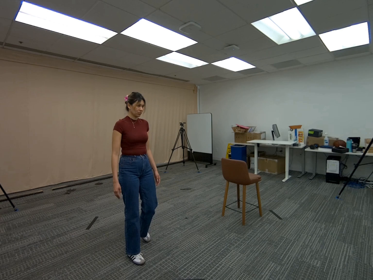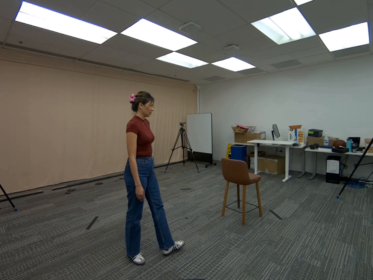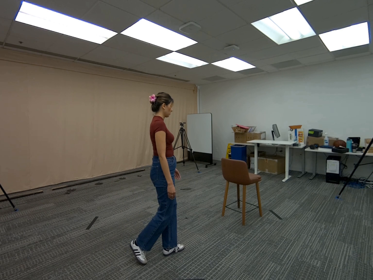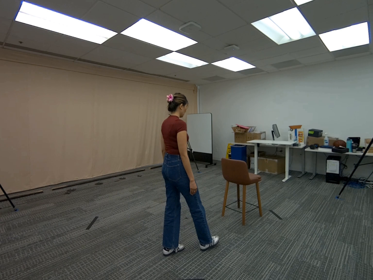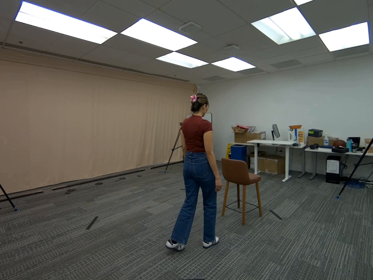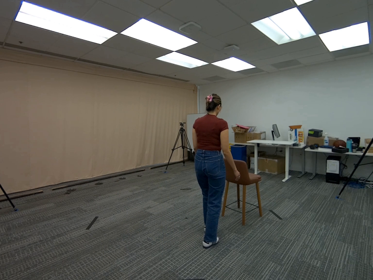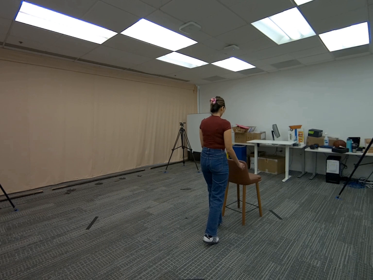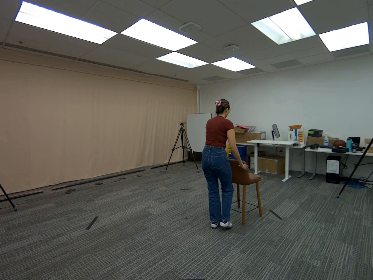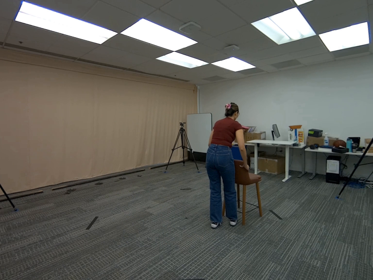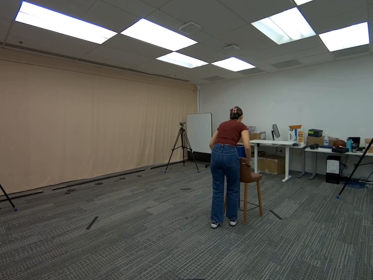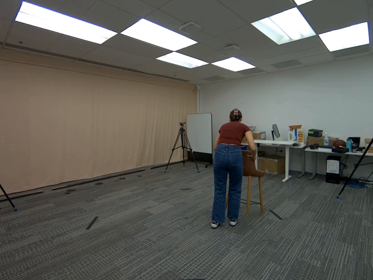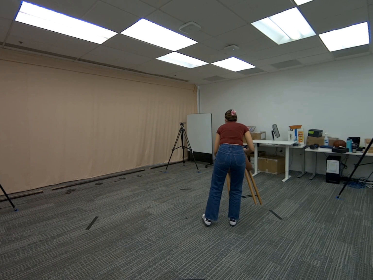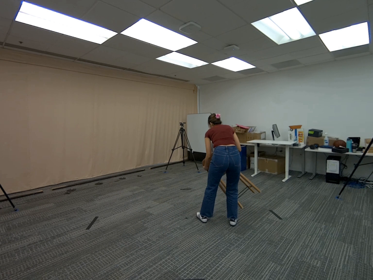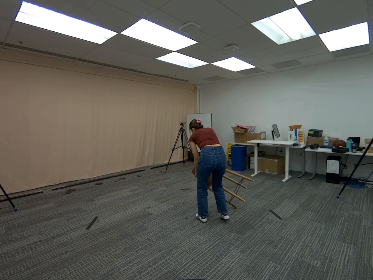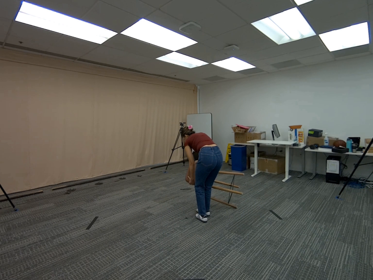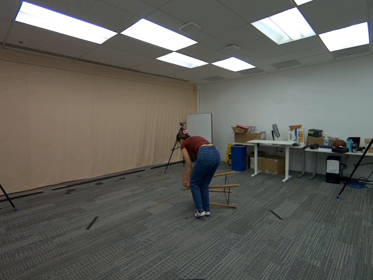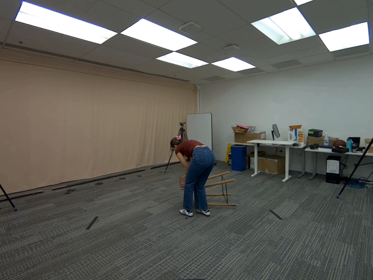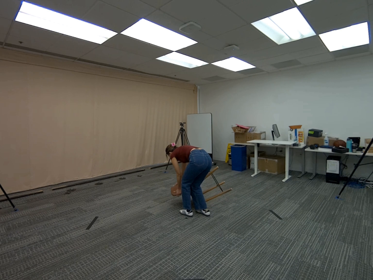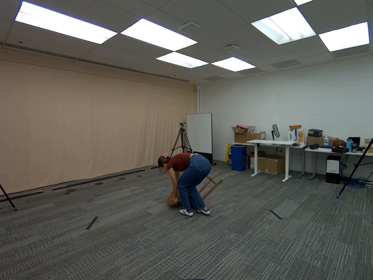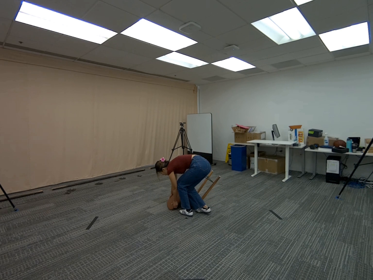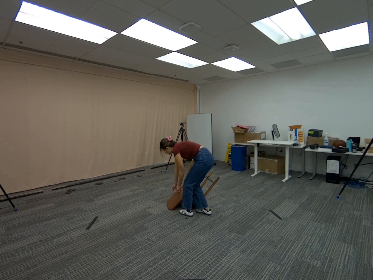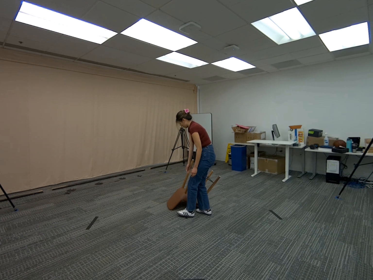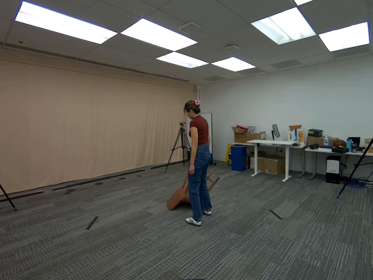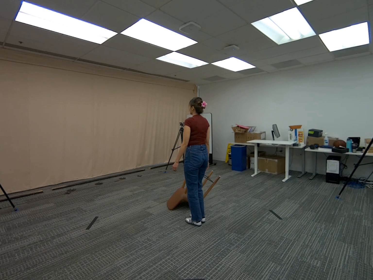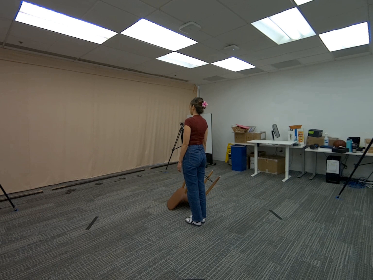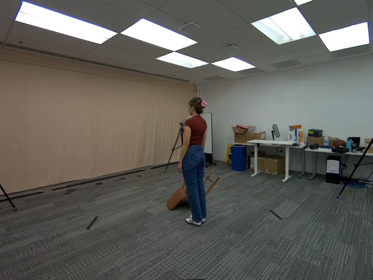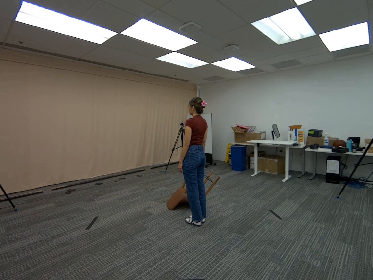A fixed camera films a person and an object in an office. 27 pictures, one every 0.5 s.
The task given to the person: Walk over to the tall bar stool and pick up the tall bar stool from the sides using both hands and place the tall bar stool on the ground.
